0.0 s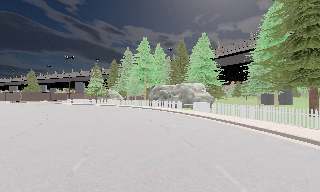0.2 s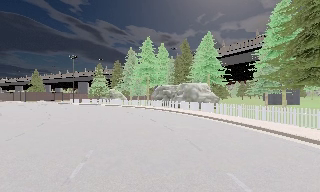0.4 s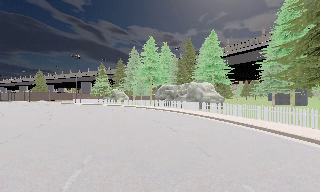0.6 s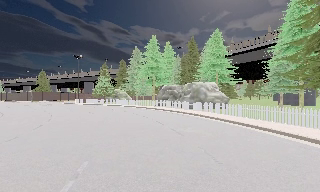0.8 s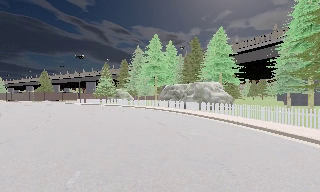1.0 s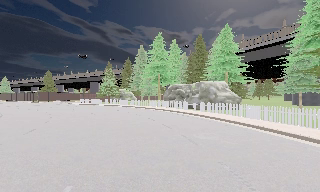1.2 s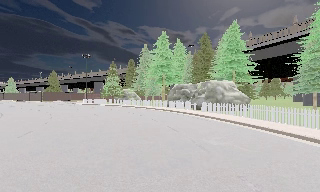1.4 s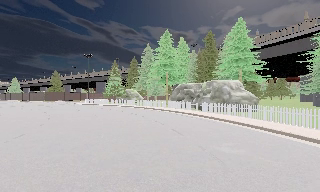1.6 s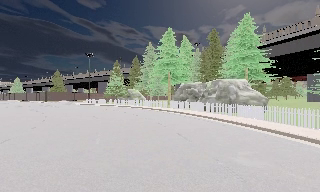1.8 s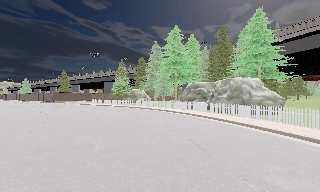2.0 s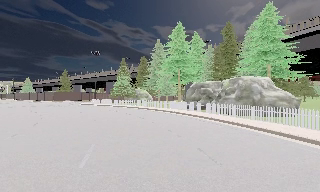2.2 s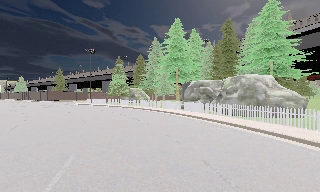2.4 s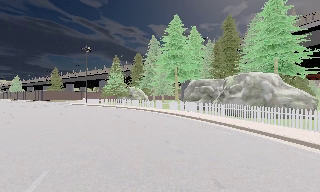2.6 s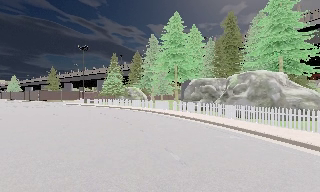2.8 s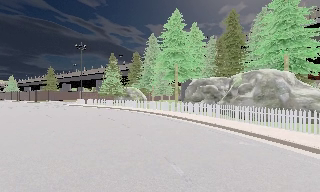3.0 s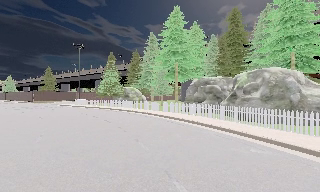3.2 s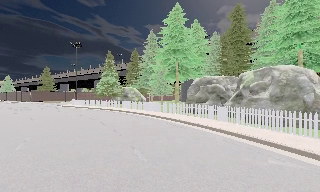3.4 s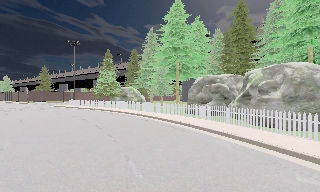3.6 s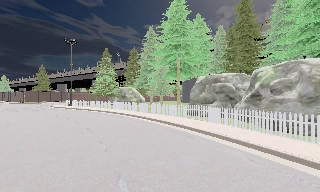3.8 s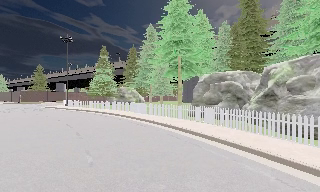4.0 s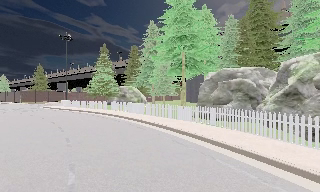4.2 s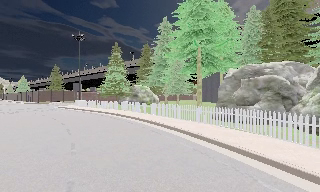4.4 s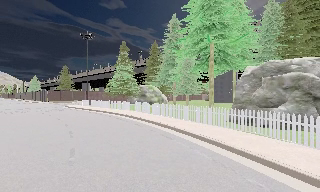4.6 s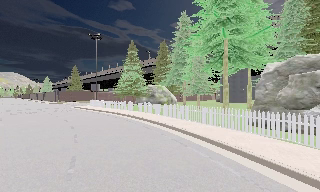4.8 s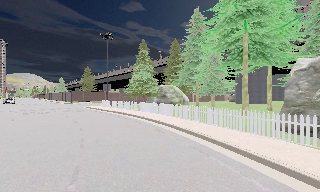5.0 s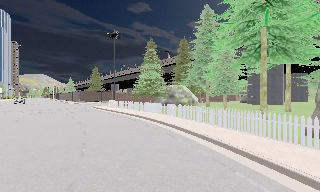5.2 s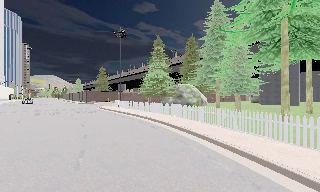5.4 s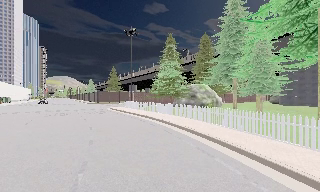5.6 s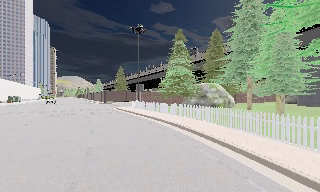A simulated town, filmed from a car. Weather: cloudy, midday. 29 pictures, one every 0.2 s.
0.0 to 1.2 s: The camera travels forward, about 3.5 m, so what stands in front looms larger. It gains speed.
1.2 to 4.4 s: The camera pans to its left, which is counterclockwise from overhead, by about 10 degrees. It travels forward, about 15 m, so what stands in front looms larger.
4.4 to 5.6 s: The camera swings to its left by about 20 degrees, and the scene slides to the right. It travels forward, about 6 m, so what stands in front looms larger.
The film runs forward here.
